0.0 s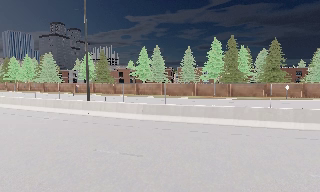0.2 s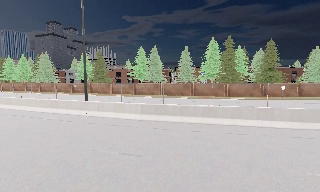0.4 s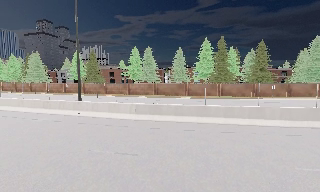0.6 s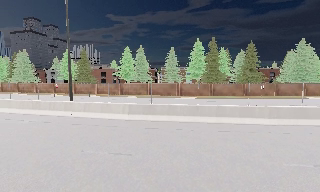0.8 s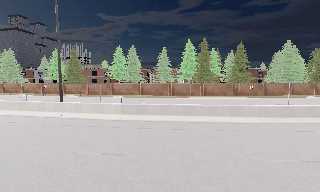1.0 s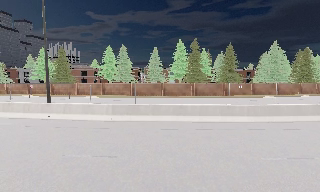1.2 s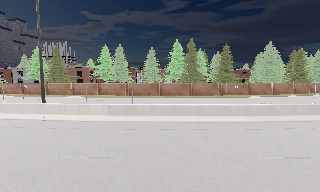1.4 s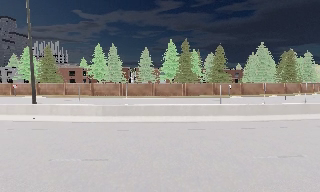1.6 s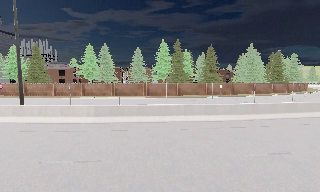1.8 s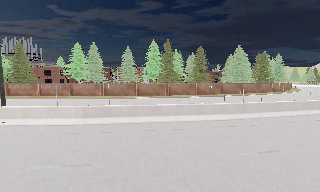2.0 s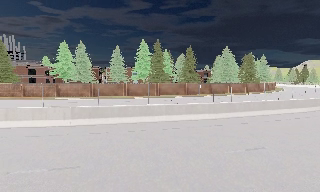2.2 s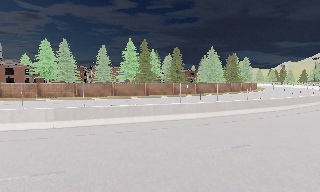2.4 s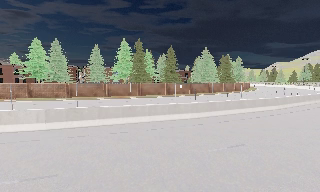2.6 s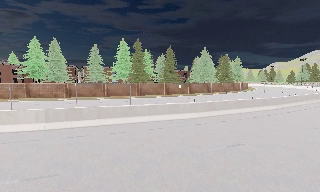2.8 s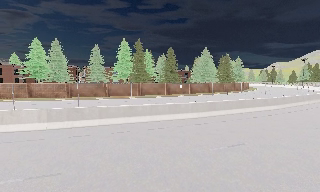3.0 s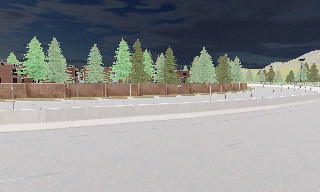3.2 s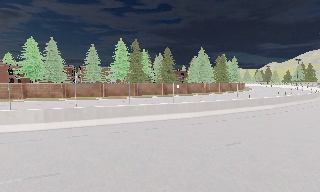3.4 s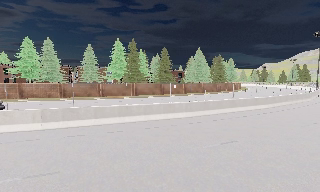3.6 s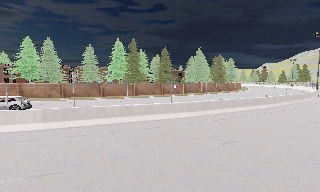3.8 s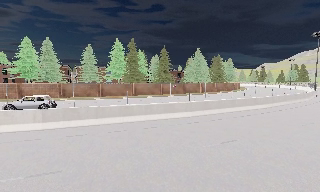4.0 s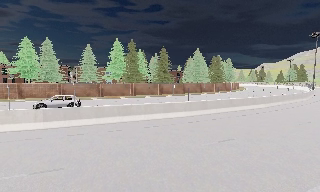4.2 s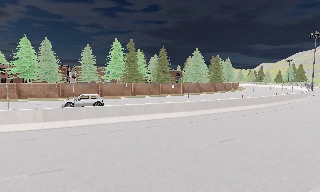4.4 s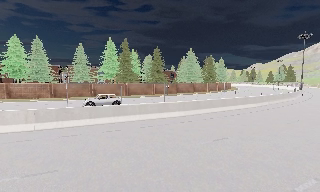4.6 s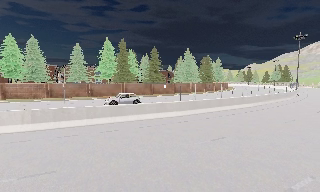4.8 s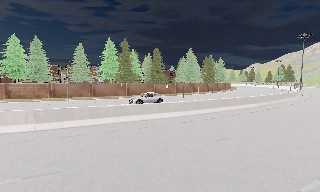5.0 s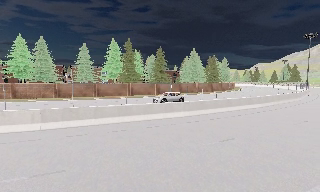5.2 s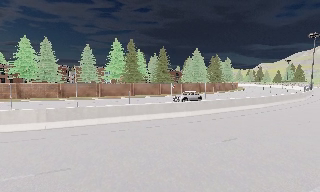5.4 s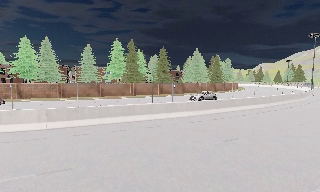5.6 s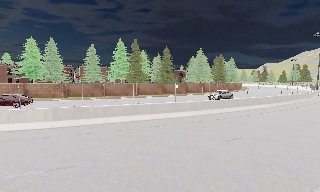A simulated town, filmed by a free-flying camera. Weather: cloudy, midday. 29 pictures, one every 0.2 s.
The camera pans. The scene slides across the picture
to the left.
The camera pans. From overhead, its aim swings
clockwise.
0.0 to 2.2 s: The camera pans to its right, which is clockwise from overhead, by about 30 degrees. It travels to its left, about 0.5 m.
2.2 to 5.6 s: The camera travels to its left and backward, about 1 m.
The film runs backward here.
